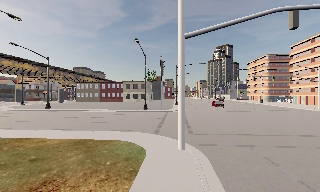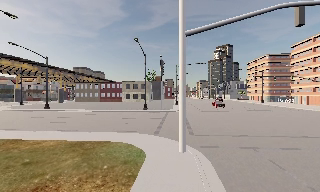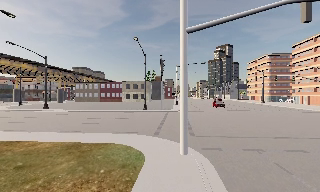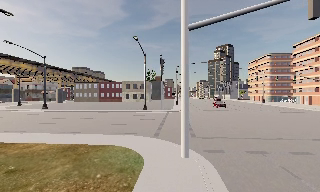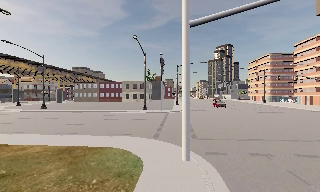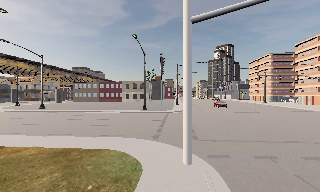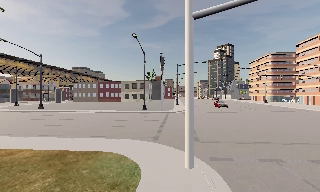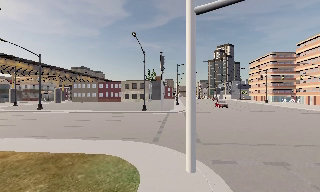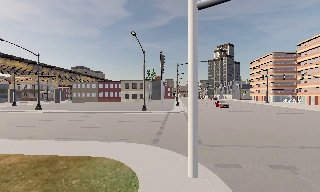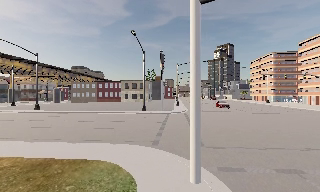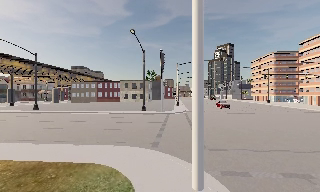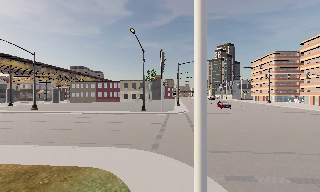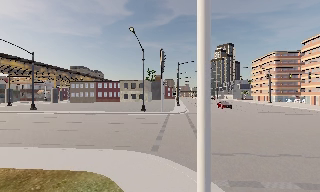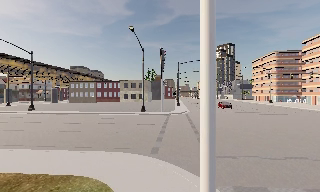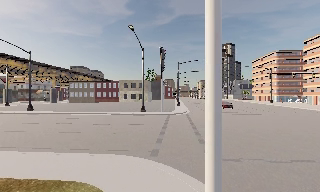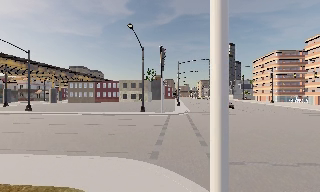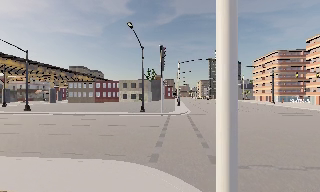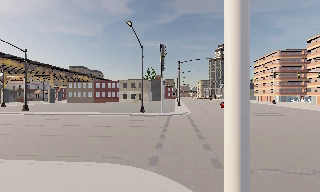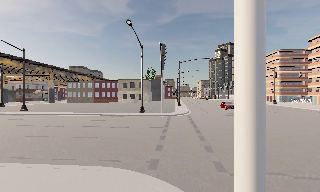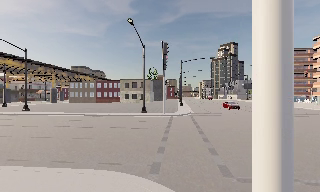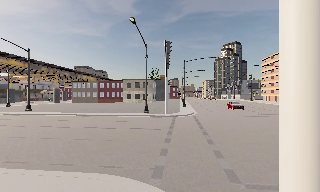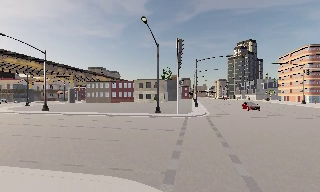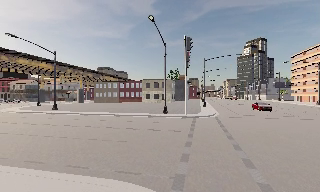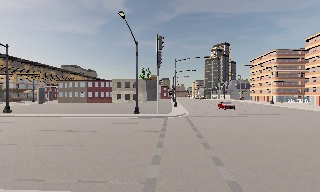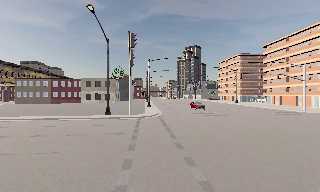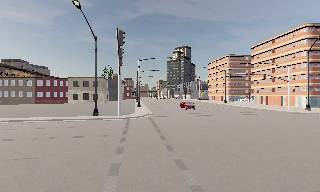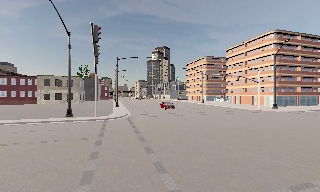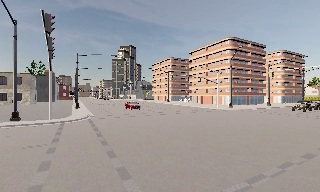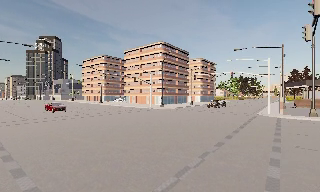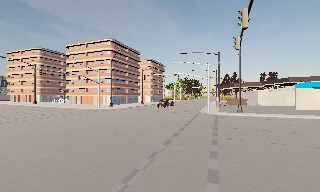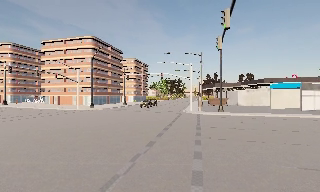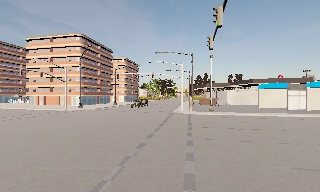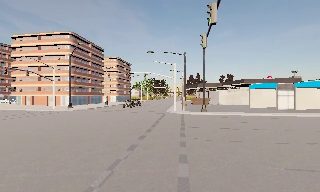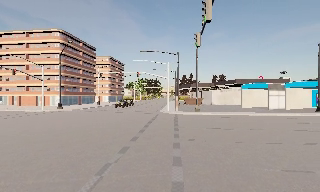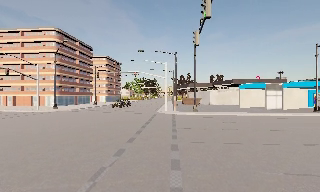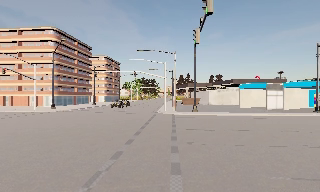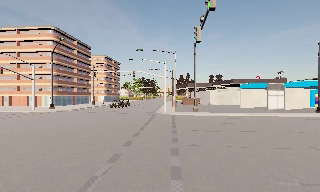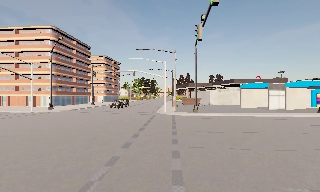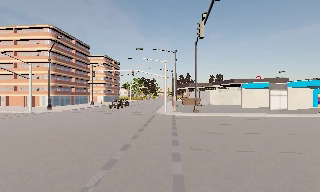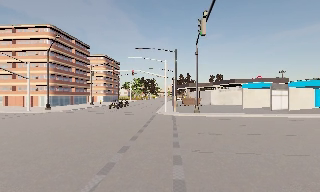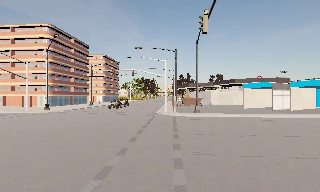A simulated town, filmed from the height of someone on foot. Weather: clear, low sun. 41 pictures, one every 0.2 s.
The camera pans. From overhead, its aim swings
clockwise.
The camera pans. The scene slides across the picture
to the left.
0.0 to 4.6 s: The camera travels forward, about 7 m, so what stands in front looms larger.
4.6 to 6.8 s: The camera swings to its right by about 90 degrees, and the scene slides to the left. It travels forward, about 3.5 m.
6.8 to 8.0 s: The camera travels forward, about 2 m, so what stands in front looms larger.
The film runs forward here.
